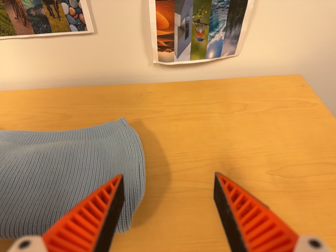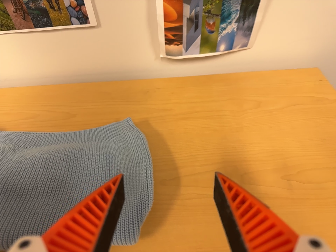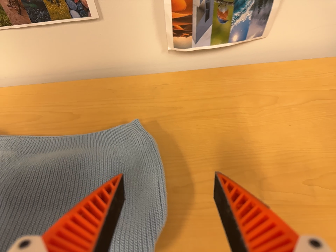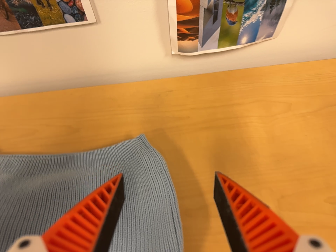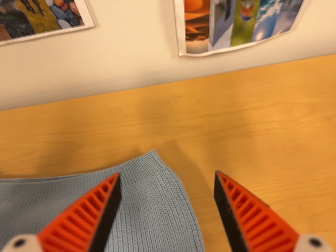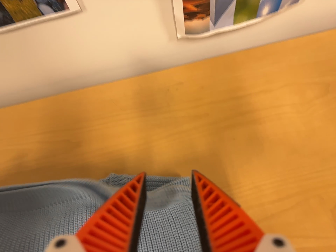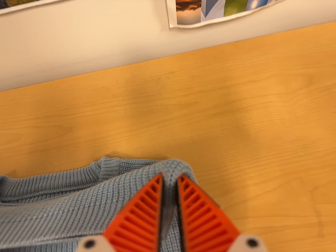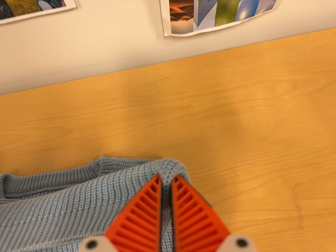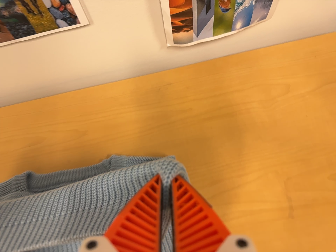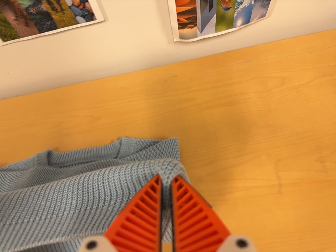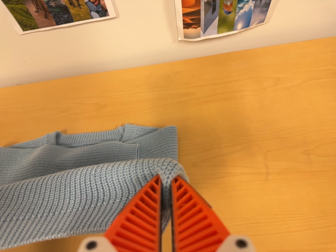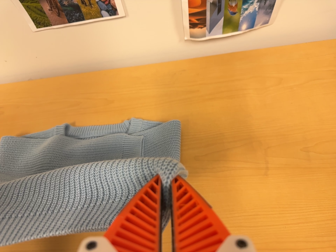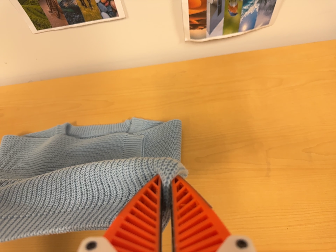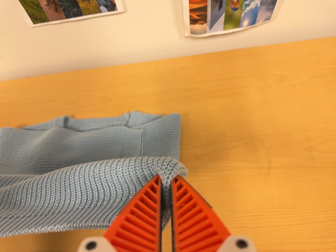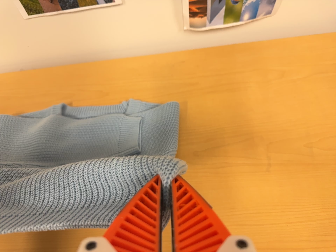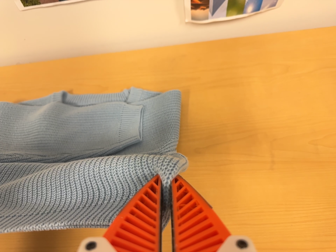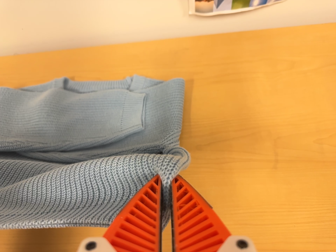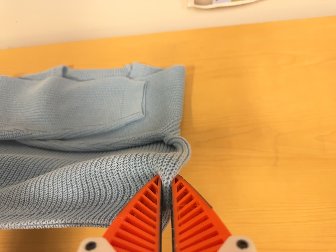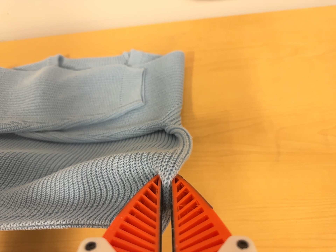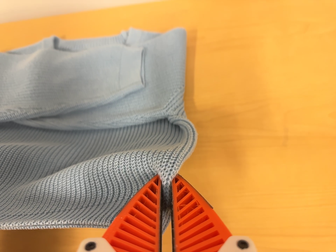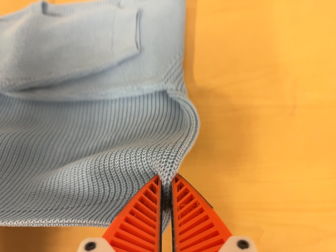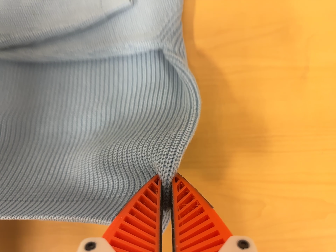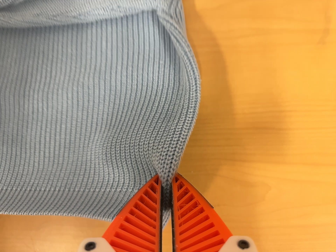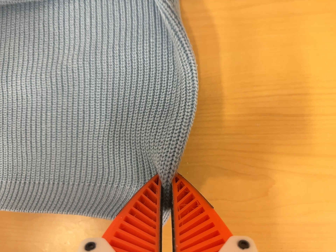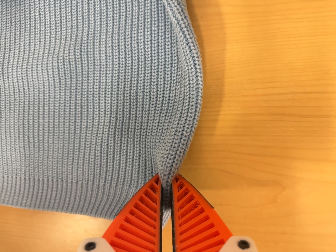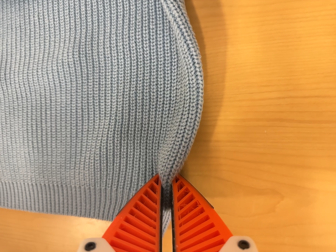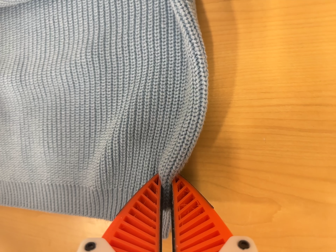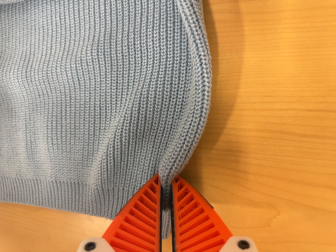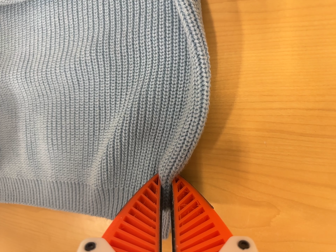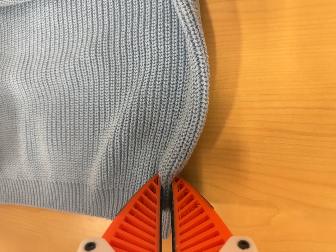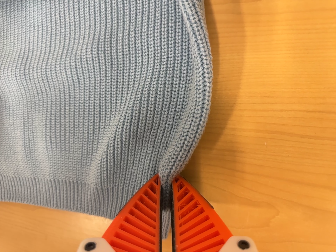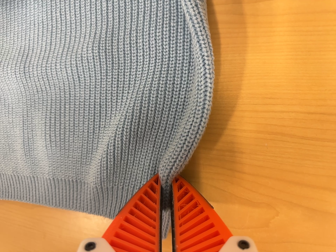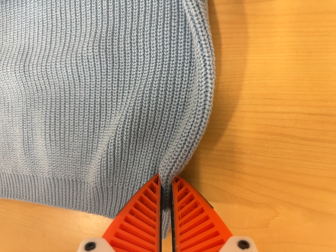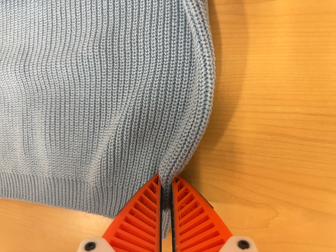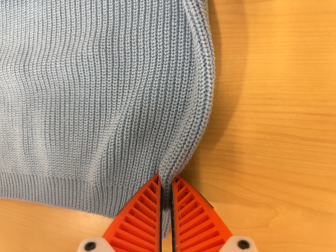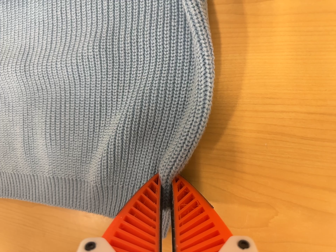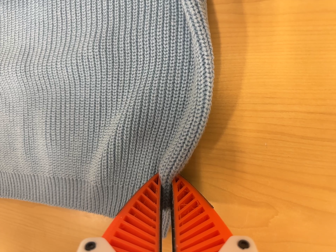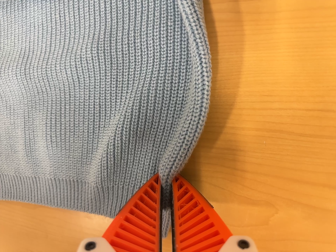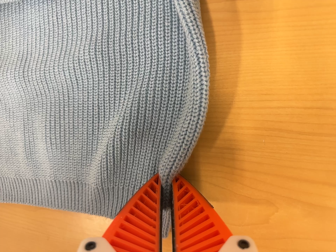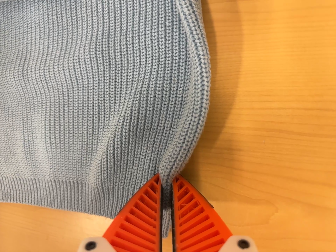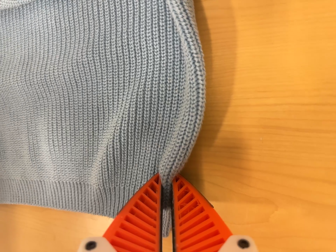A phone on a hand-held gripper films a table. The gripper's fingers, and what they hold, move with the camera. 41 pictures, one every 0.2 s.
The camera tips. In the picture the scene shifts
upward.
0.0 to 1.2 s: The camera travels forward and toward the top of its view, about 20 cm, so what stands in front looms larger. Its aim tips toward the bottom of its view by about 15 degrees. It rolls about its line of sight by about 10 degrees, and the scene rotates counterclockwise.
1.2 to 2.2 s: The camera travels backward and toward the bottom of its view, about 20 cm, so what stands in front gets smaller.
2.2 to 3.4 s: The camera travels forward, about 5 cm, so what stands in front looms larger.
3.4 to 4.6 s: The camera travels forward, about 16 cm, so what stands in front looms larger. Its aim tips toward the bottom of its view by about 30 degrees, and the scene shifts upward.
4.6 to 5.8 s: The camera pans to its left by about 10 degrees. It travels to its right, about 6 cm.
5.8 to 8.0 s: The camera shifts only a little, or ends up much as it began.
The film runs backward here.
